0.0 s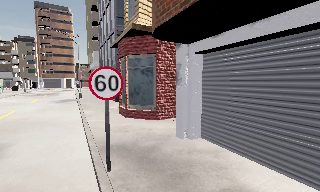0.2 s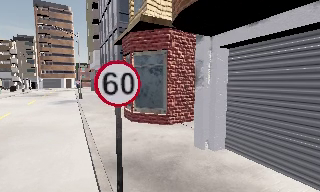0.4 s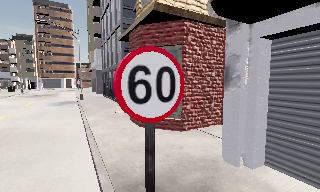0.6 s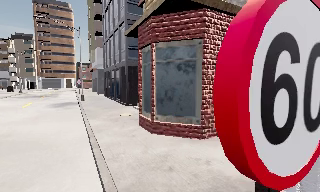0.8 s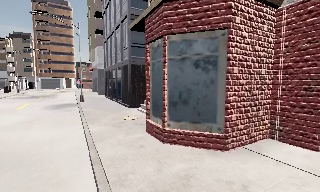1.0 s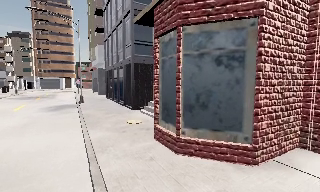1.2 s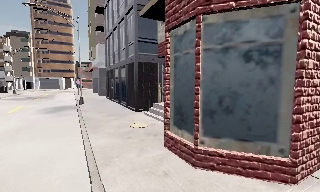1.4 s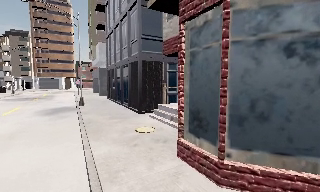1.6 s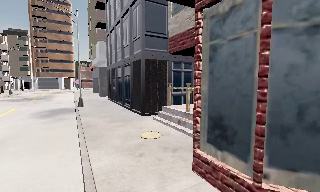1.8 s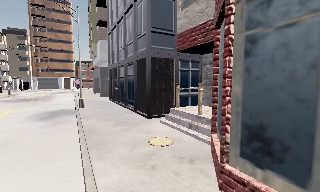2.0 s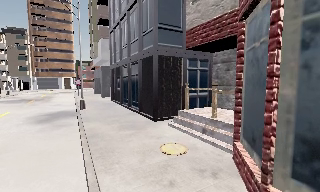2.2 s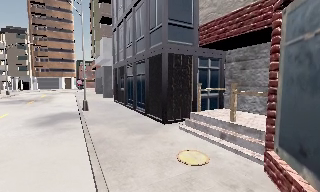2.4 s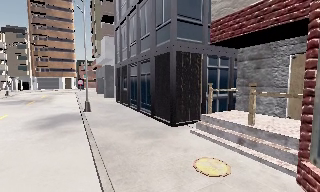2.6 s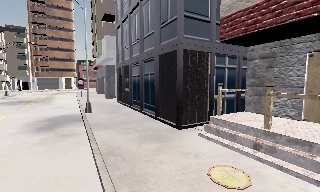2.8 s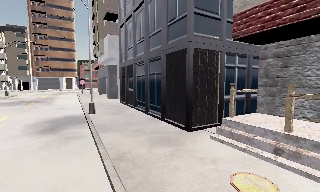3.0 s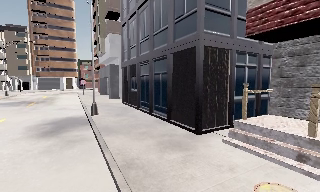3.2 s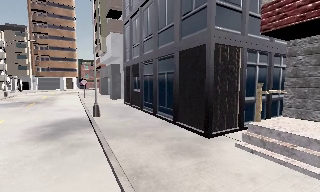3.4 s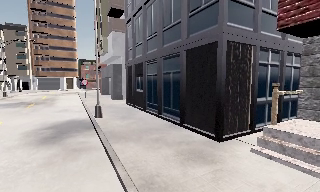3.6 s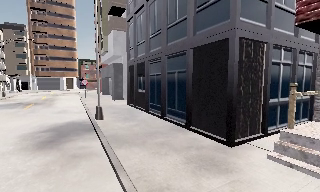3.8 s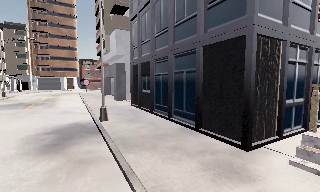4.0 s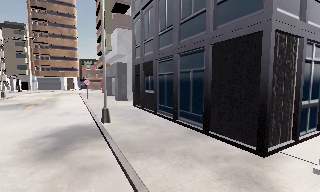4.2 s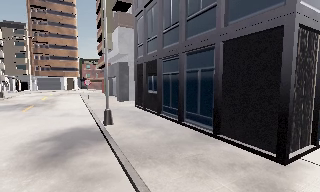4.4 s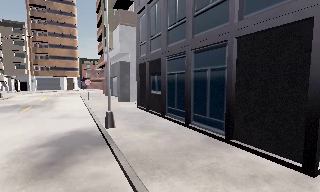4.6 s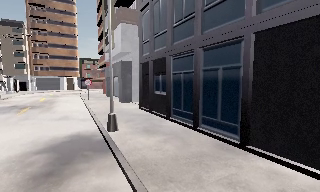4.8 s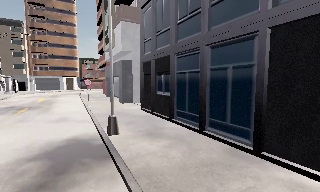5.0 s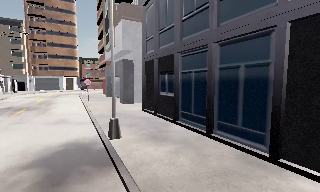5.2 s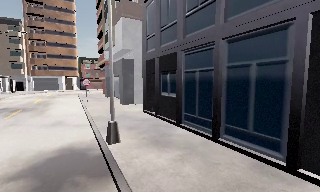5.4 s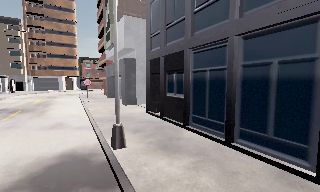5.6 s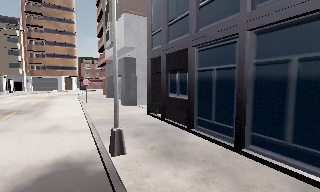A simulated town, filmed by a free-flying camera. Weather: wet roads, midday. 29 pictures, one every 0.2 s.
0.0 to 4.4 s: The camera travels forward and to its left, about 14 m, so what stands in front looms larger. It loses speed.
4.4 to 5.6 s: The camera travels forward, about 2.5 m, so what stands in front looms larger.
The film runs forward here.
